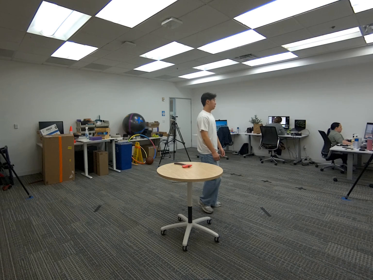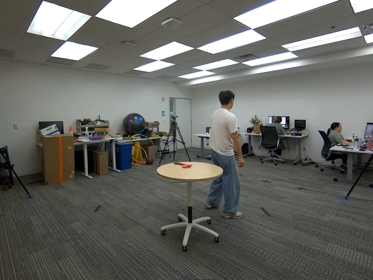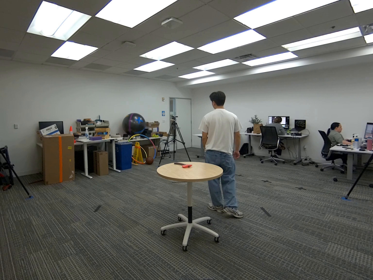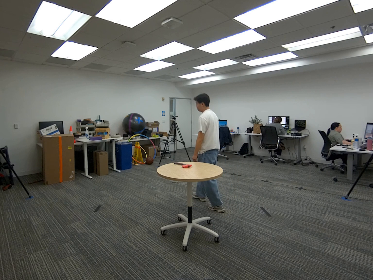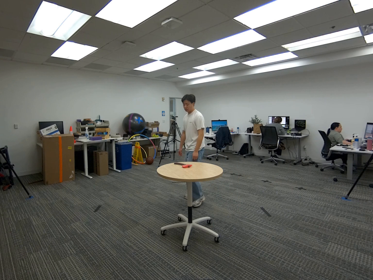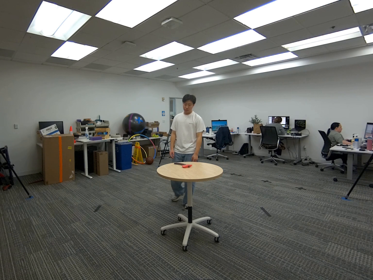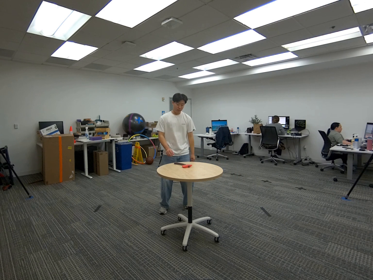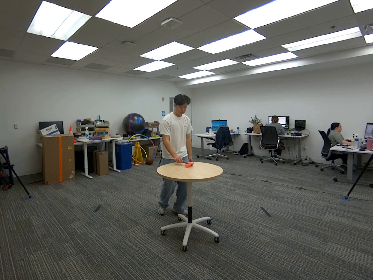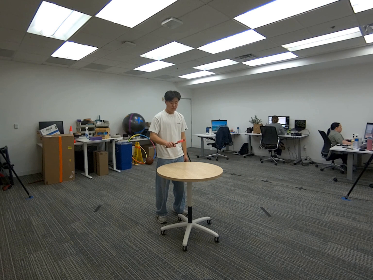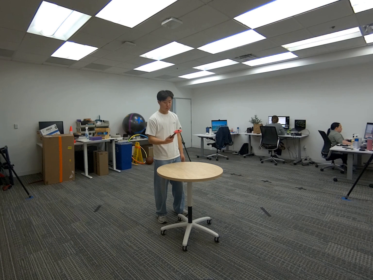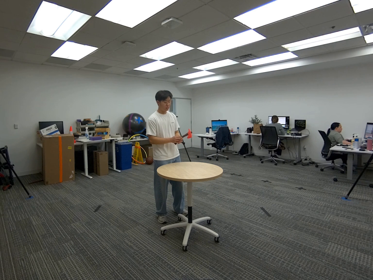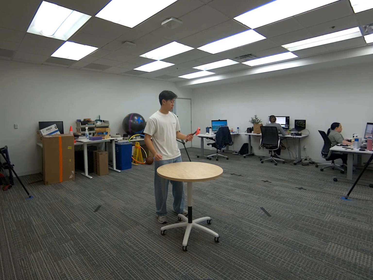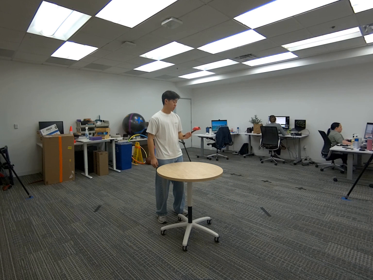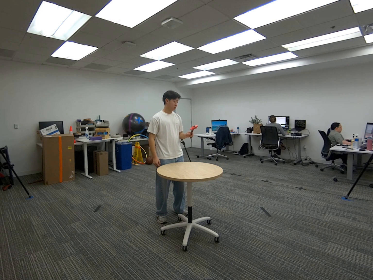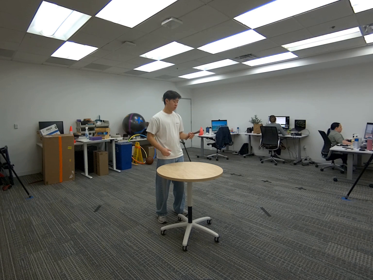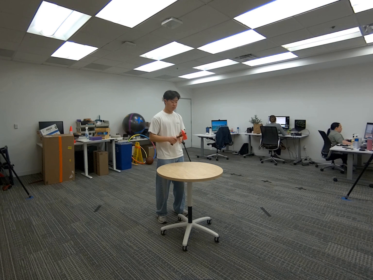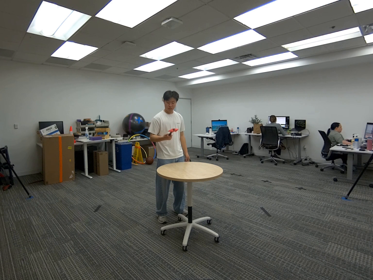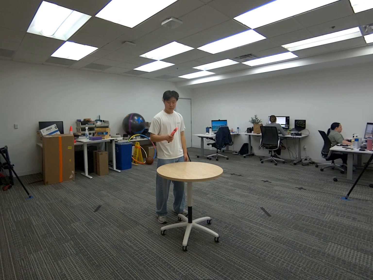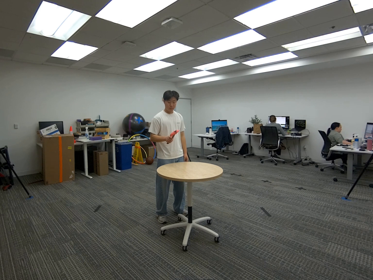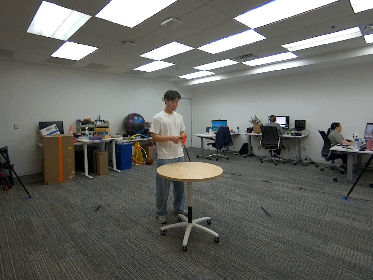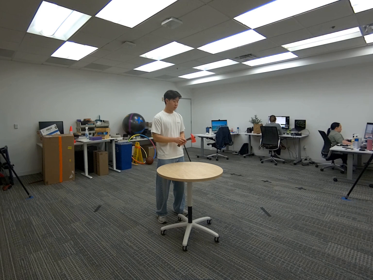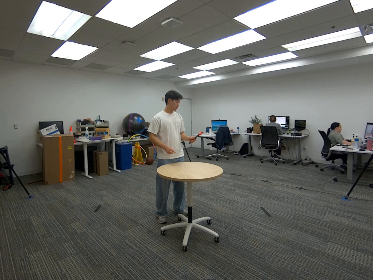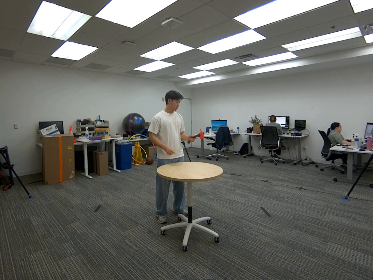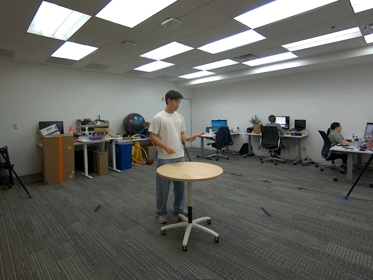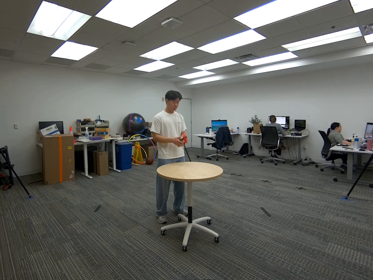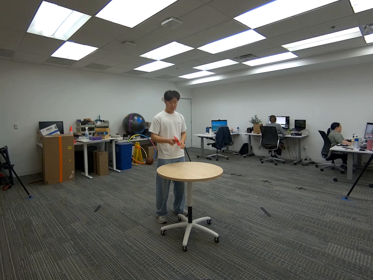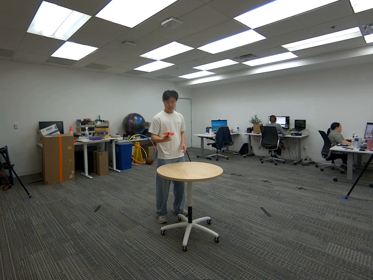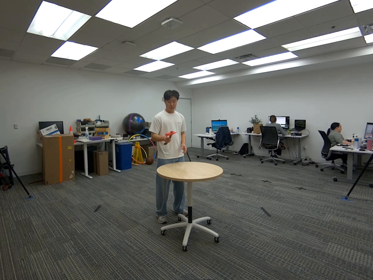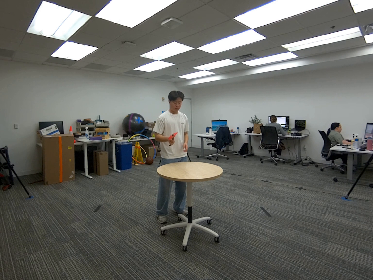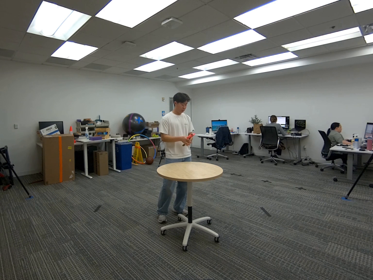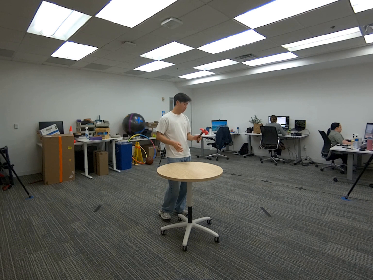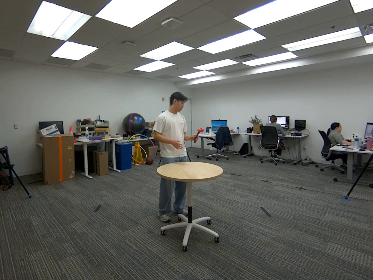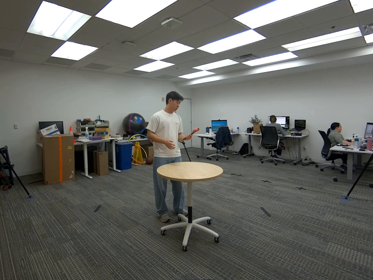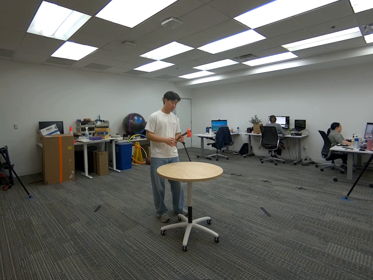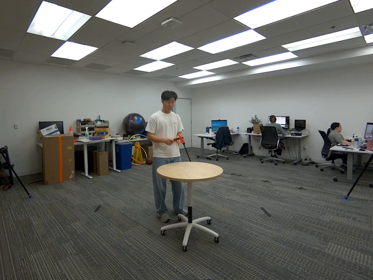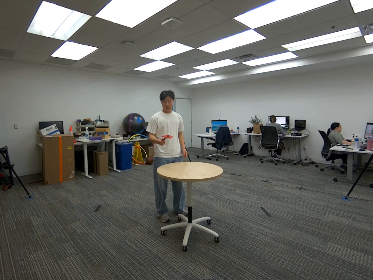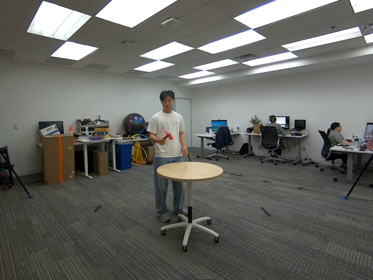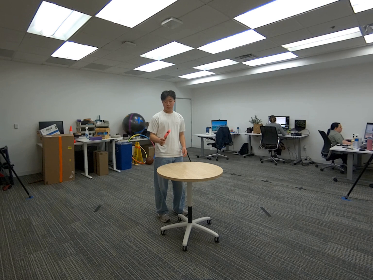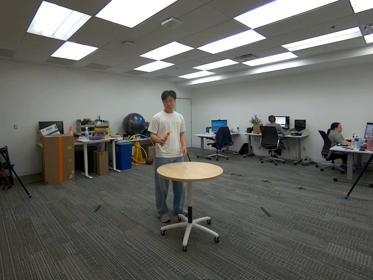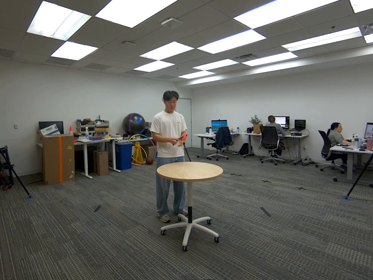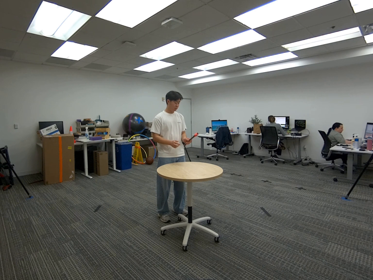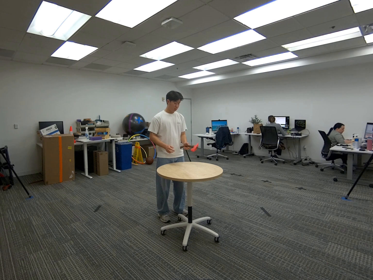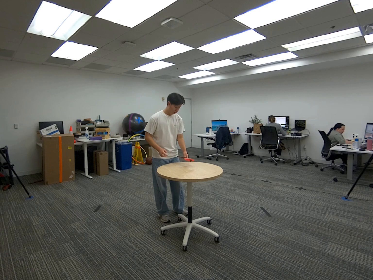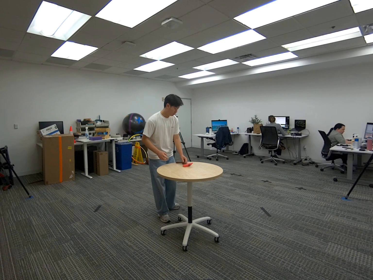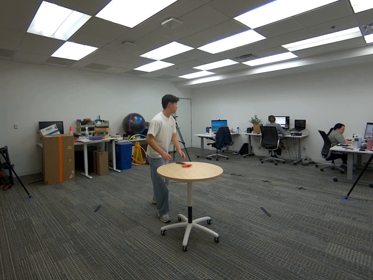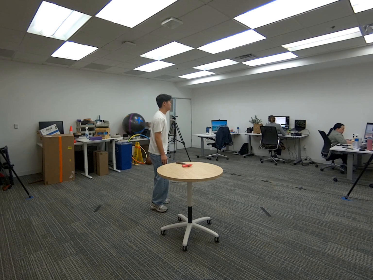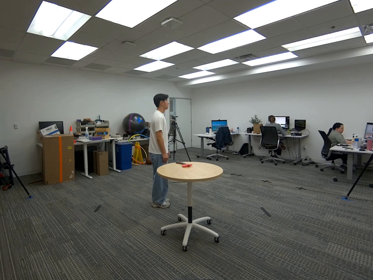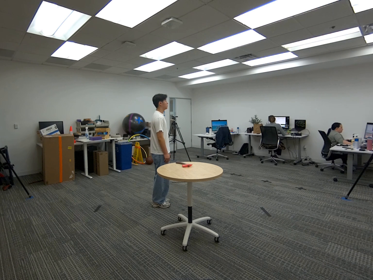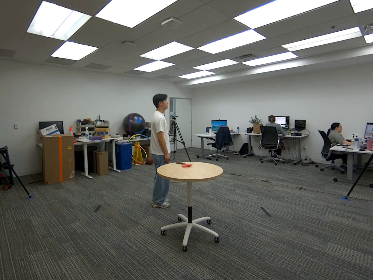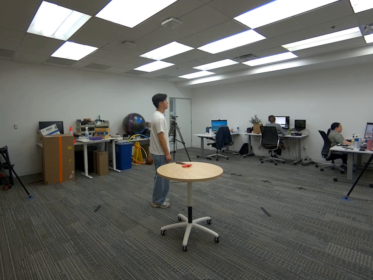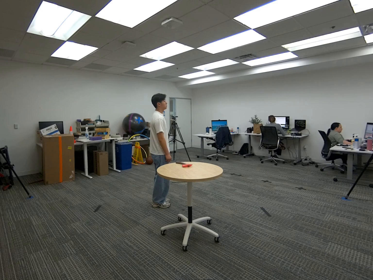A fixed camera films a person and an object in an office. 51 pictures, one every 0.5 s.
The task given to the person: Walk to the hatchet on the round table and pick it up with your right hand. Examine it while passing it from your right hand to your left hand and then back to your right hand. When you are finished, place the hatchet back on the round table.
